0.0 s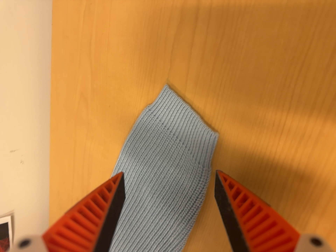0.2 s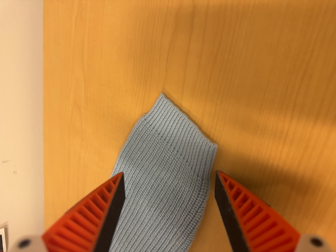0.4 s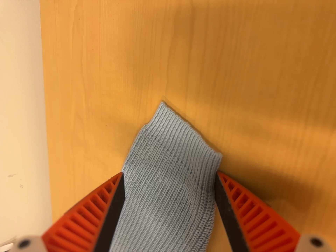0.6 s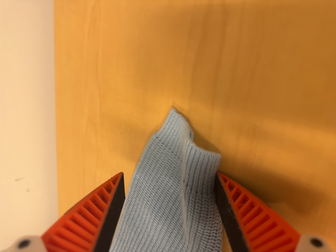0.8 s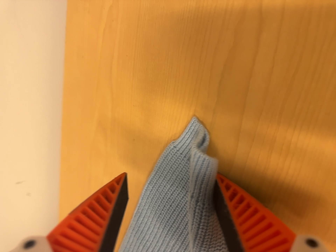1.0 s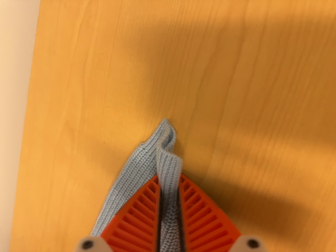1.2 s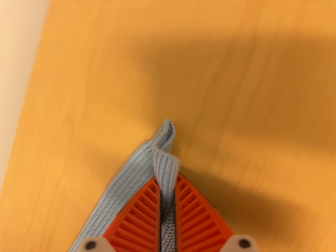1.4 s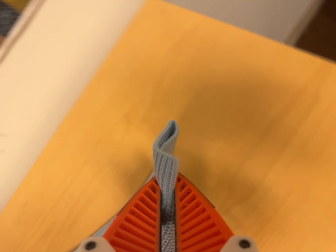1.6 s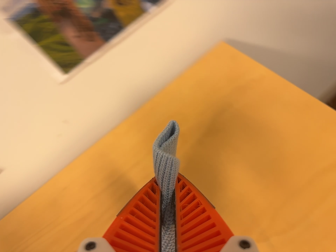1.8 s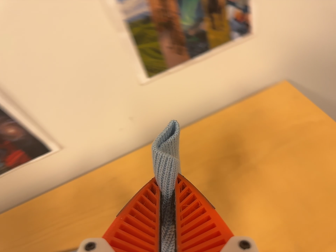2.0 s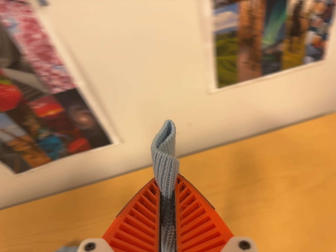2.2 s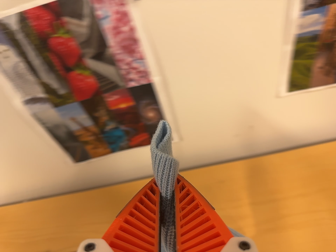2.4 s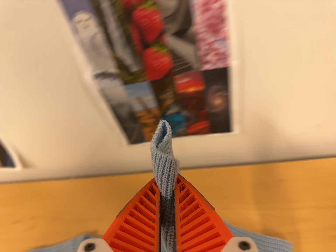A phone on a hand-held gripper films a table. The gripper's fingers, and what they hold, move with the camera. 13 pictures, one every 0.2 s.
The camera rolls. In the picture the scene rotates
clockwise.
The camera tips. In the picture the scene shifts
downward.
0.0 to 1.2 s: The camera travels to its left and forward, about 8 cm. It rolls about its line of sight by about 10 degrees, and the scene rotates clockwise.
1.2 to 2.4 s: The camera swings to its left by about 15 degrees, and the scene slides to the right. It travels to its left, about 50 cm, so close, fixed things drift to the right. Its aim tips toward the top of its view by about 20 degrees, and the scene shifts downward. It rolls about its line of sight by about 65 degrees, and the scene rotates clockwise.
The film runs forward here.
